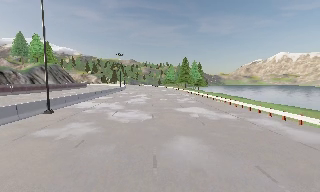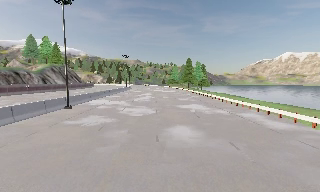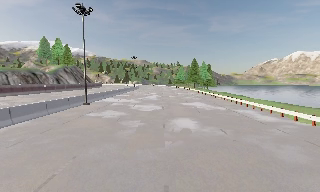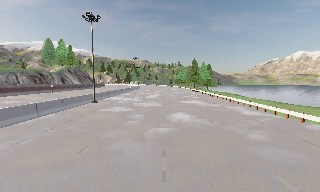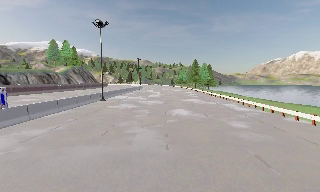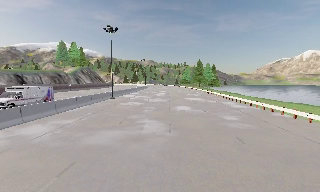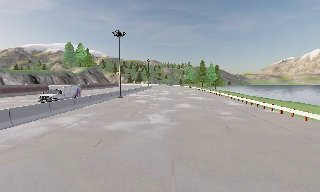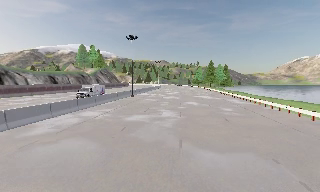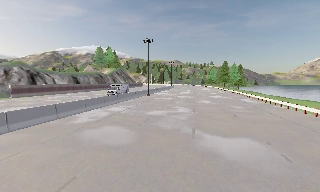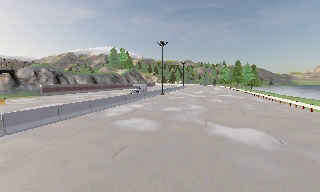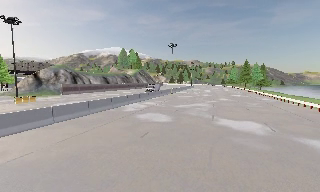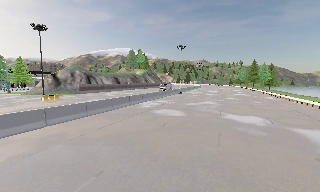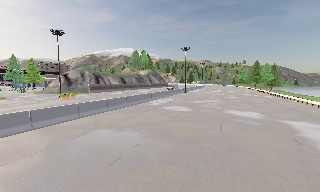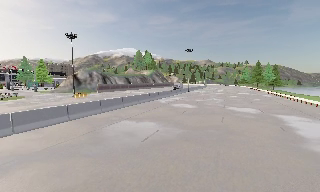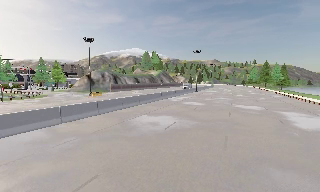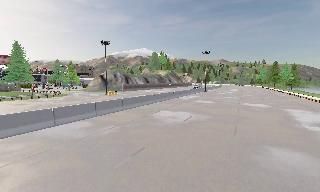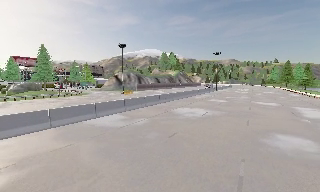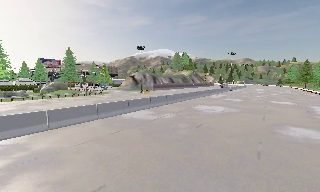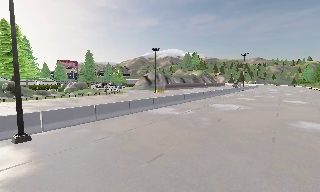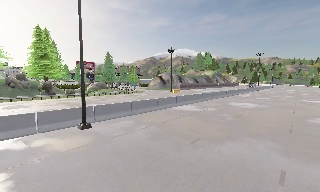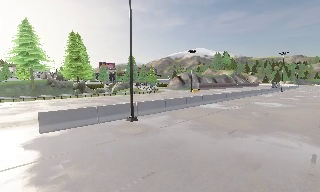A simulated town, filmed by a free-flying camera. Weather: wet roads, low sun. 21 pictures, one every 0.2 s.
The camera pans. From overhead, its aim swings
counterclockwise.
The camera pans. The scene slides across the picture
to the right.
0.0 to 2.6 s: The camera pans to its left, which is counterclockwise from overhead, by about 25 degrees. It travels backward, about 30 m, so what stands in front gets smaller.
2.6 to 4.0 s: The camera swings to its left by about 25 degrees, and the scene slides to the right. It travels backward and to its left, about 16 m, so what stands in front gets smaller.
The film runs backward here.
